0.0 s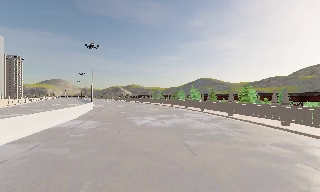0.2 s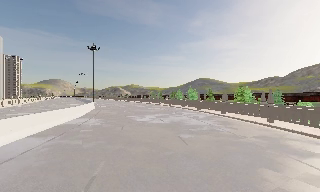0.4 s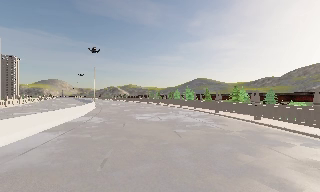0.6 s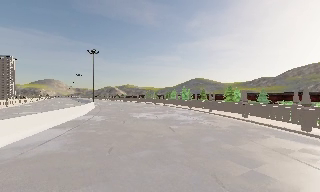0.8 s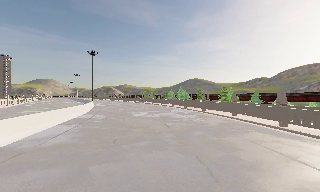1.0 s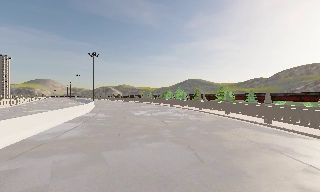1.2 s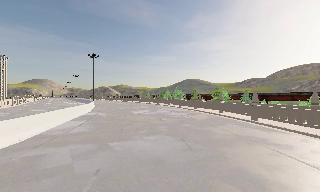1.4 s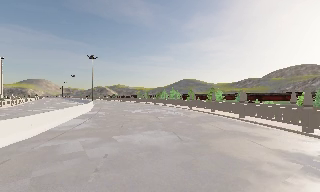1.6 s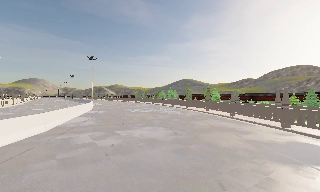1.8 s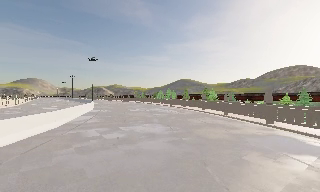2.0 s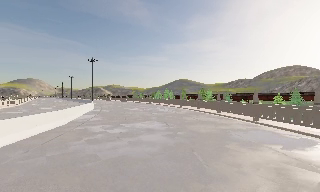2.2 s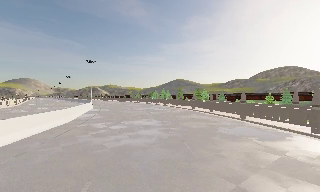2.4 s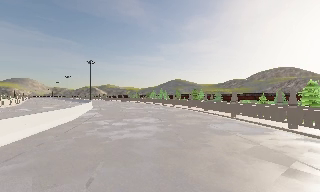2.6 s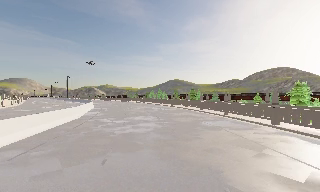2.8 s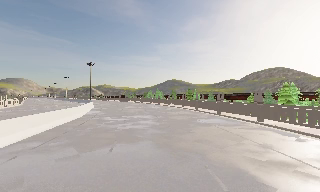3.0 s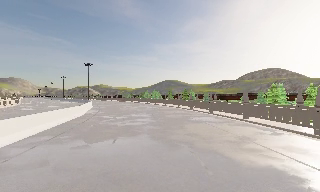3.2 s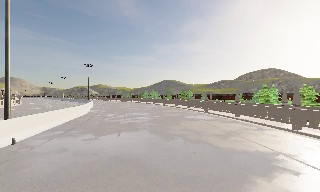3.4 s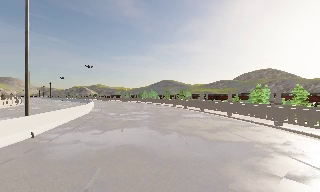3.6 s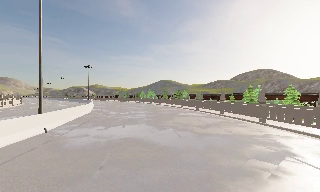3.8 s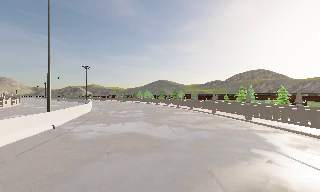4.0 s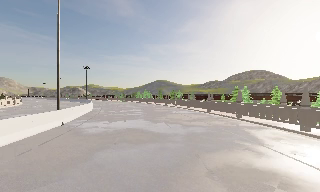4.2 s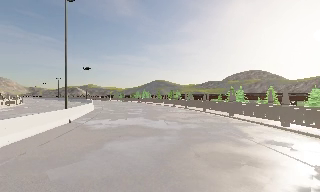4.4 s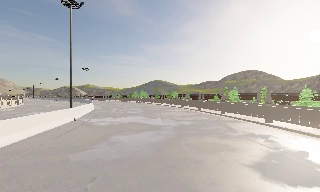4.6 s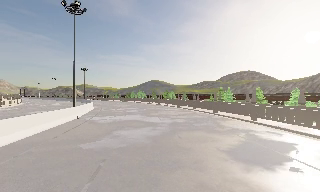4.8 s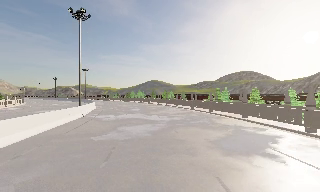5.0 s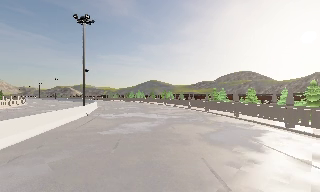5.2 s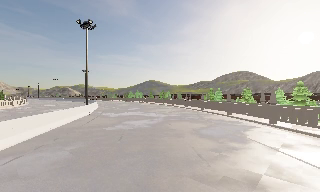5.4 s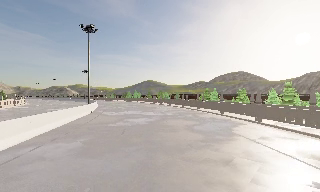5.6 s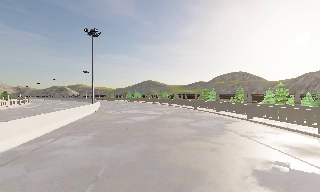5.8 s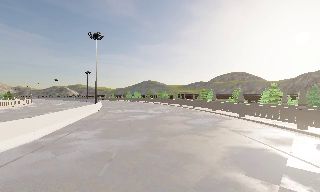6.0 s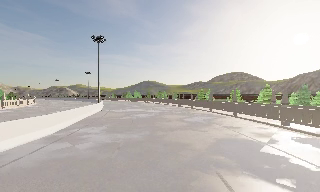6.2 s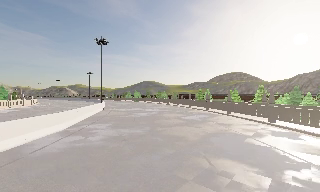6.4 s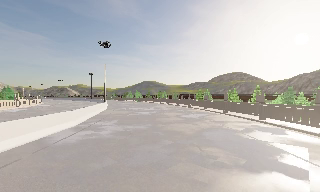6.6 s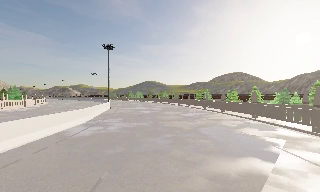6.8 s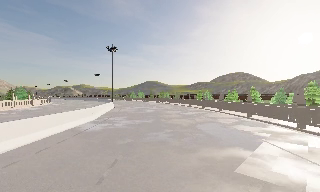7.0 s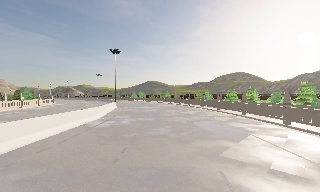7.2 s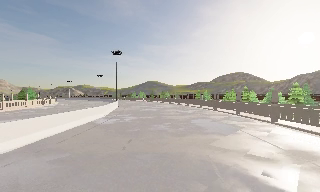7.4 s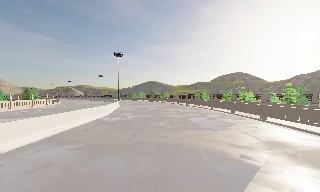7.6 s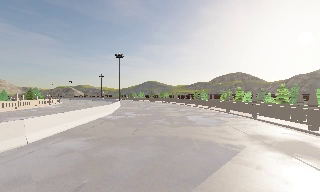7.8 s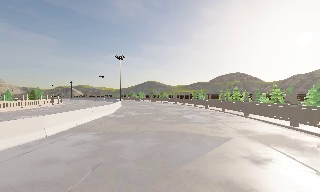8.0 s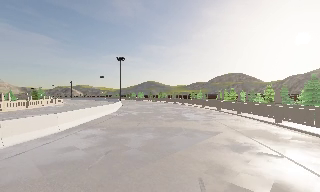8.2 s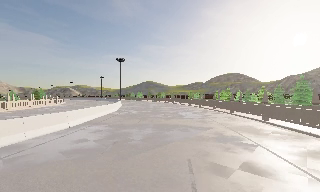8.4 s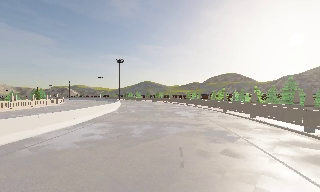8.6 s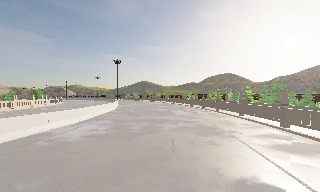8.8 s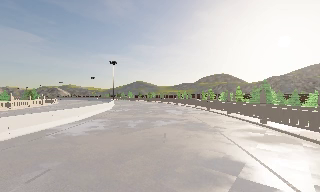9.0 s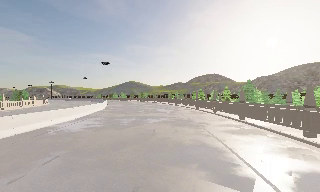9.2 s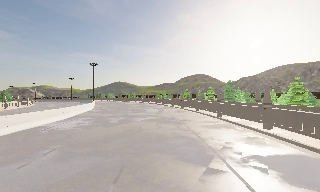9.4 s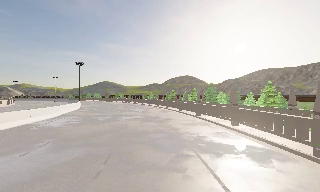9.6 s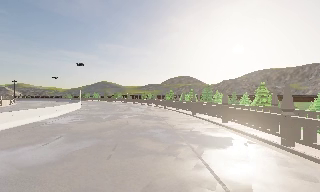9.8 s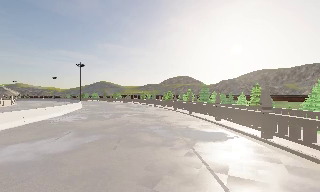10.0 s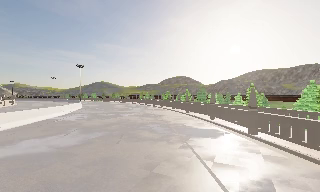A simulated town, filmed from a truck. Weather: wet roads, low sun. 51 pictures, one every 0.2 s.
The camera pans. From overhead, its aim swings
clockwise.
The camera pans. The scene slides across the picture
to the left.
0.0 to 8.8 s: The scene slides to the left, as the camera pans about 20 degrees to its right. It travels backward, about 60 m, so what stands in front gets smaller.
8.8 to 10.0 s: The camera swings to its right by about 15 degrees, and the scene slides to the left. It travels backward, about 8 m, so what stands in front gets smaller.
The film runs backward here.
